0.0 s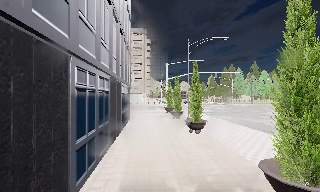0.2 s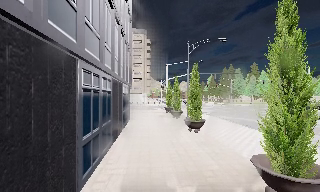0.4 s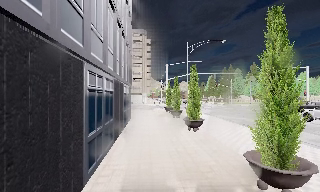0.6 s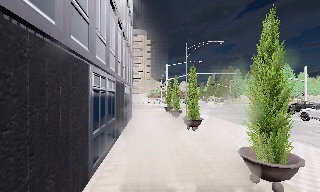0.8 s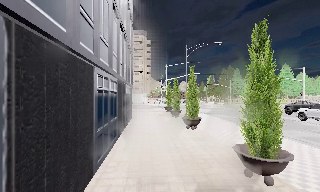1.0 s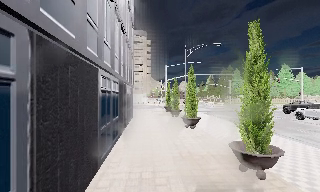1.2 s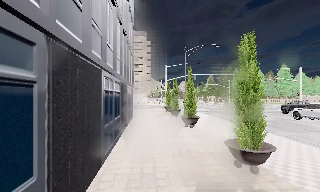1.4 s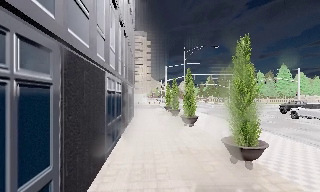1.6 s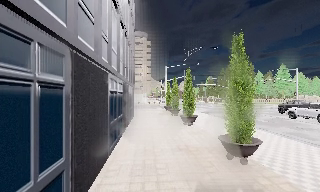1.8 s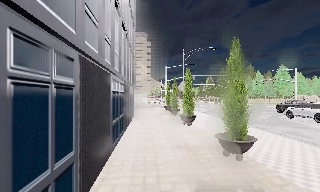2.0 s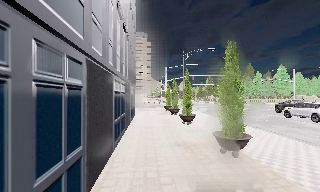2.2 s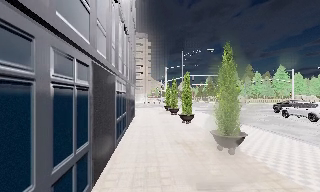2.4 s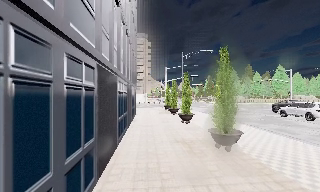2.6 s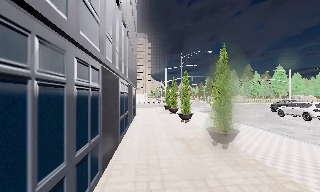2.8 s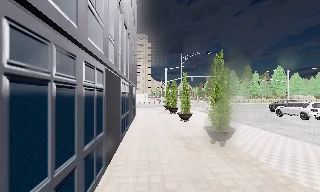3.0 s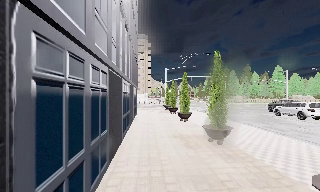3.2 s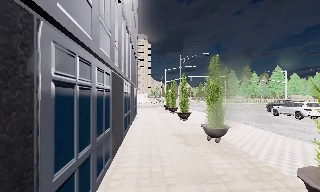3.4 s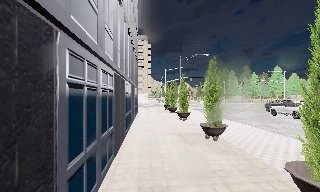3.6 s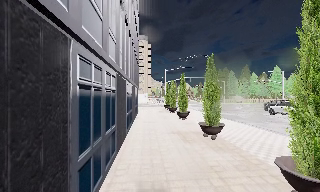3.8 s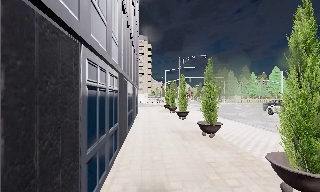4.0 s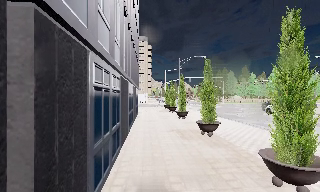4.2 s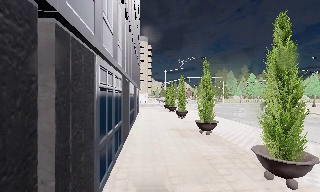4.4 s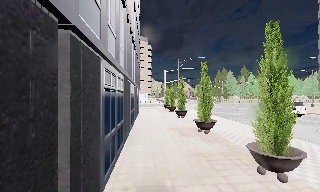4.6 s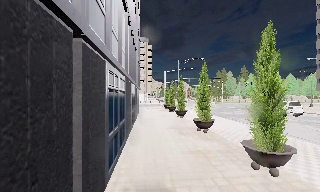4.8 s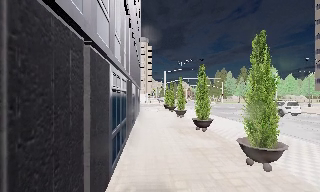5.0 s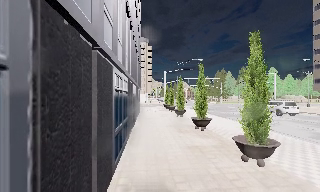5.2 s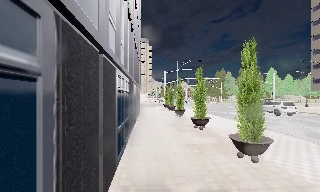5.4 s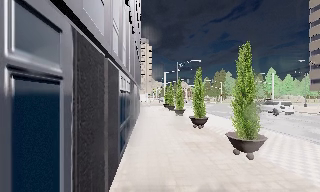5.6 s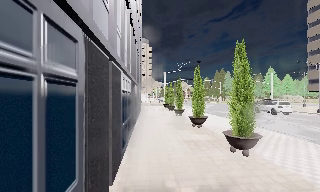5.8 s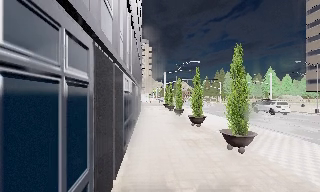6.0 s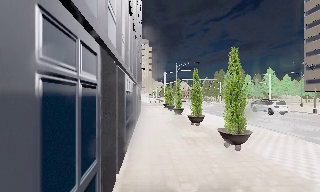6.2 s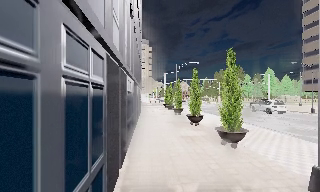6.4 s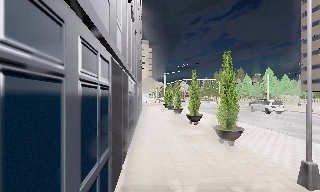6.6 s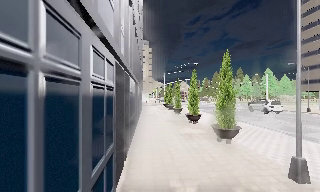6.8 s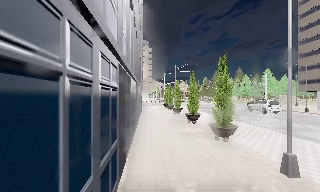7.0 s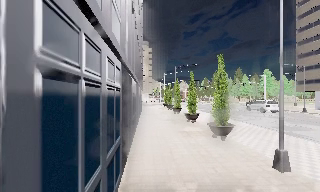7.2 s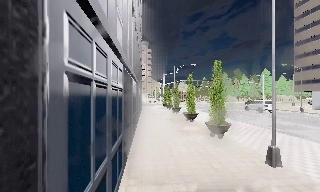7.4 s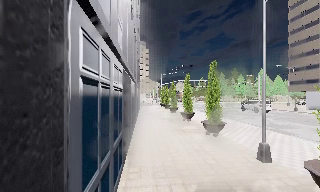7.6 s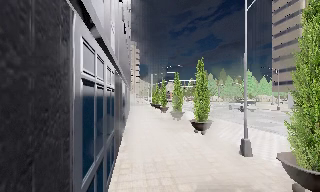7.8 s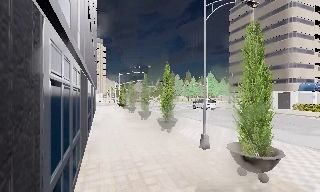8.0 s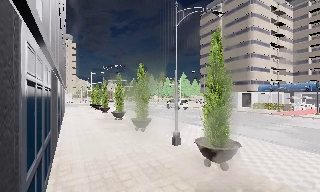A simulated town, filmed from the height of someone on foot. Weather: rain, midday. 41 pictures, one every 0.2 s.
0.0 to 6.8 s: The camera travels backward, about 12 m, so what stands in front gets smaller.
6.8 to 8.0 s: The camera swings to its right by about 25 degrees, and the scene slides to the left. It travels backward, about 2 m, so what stands in front gets smaller.
The film runs backward here.
